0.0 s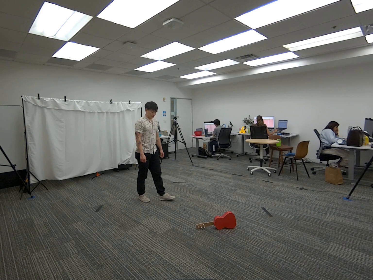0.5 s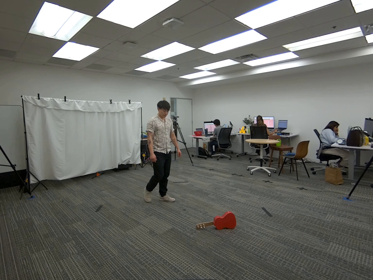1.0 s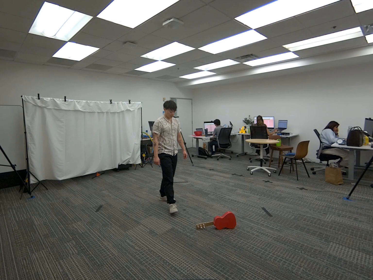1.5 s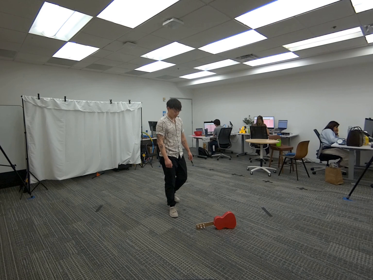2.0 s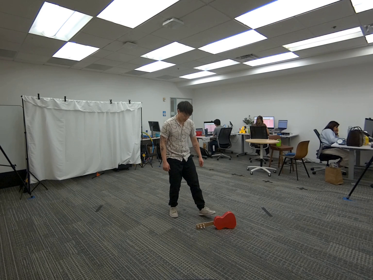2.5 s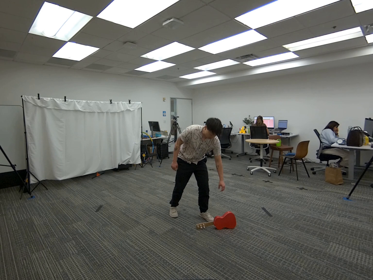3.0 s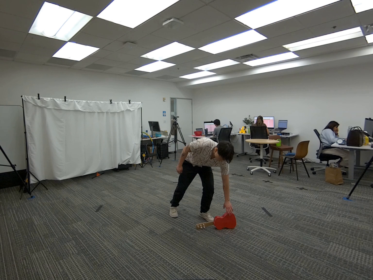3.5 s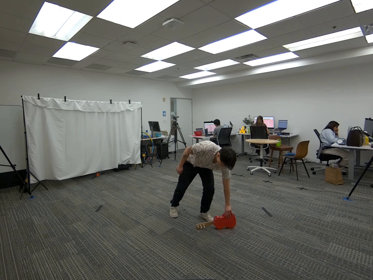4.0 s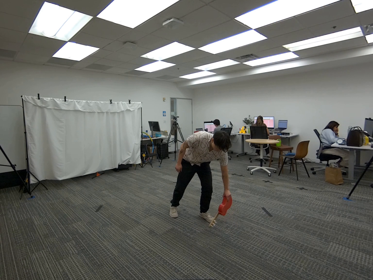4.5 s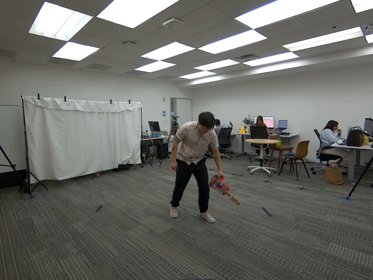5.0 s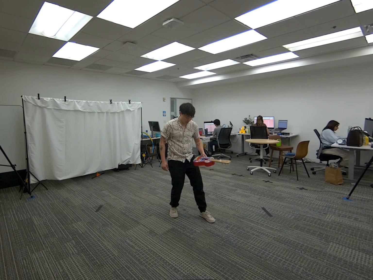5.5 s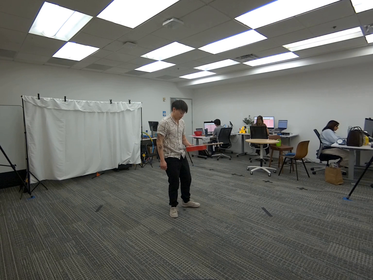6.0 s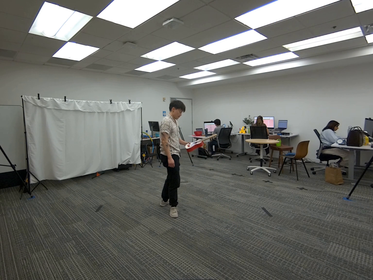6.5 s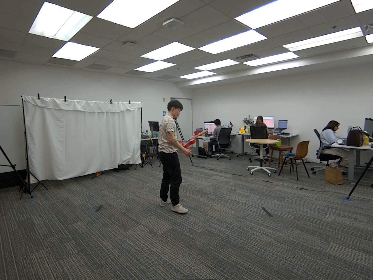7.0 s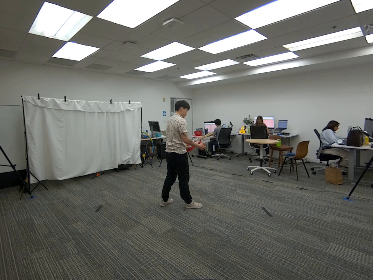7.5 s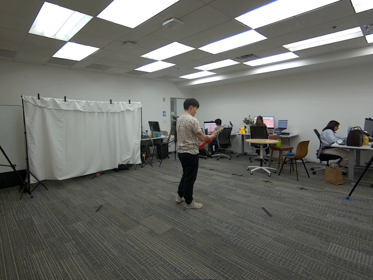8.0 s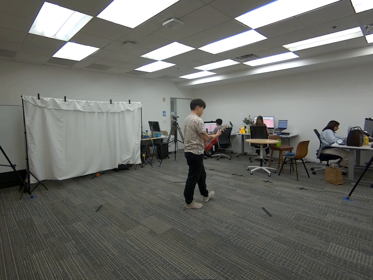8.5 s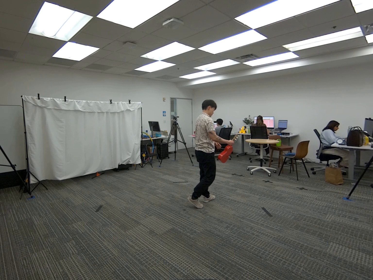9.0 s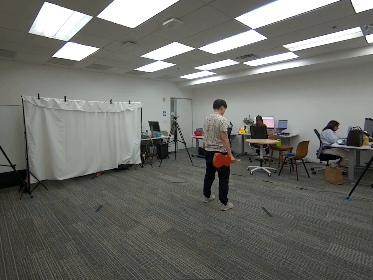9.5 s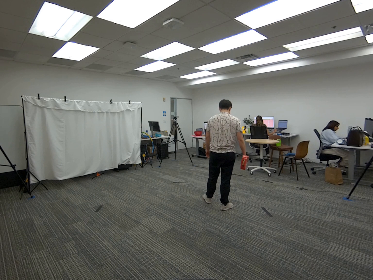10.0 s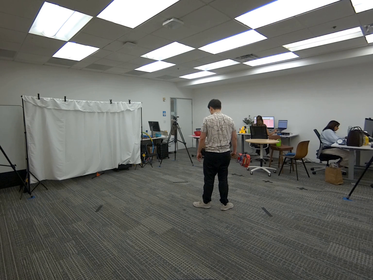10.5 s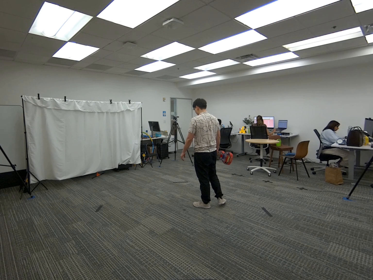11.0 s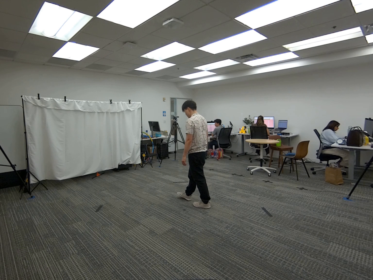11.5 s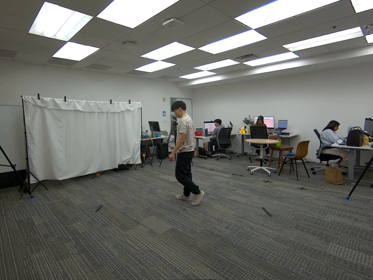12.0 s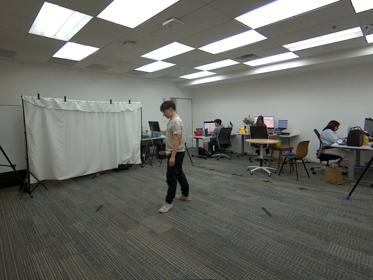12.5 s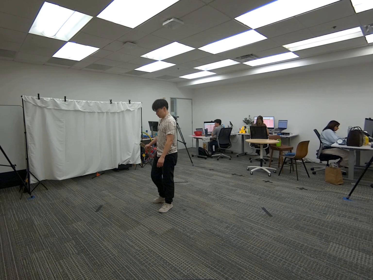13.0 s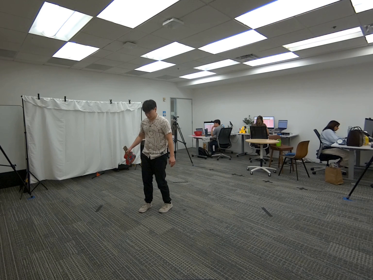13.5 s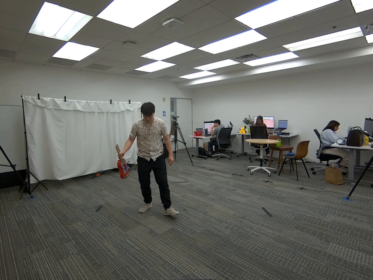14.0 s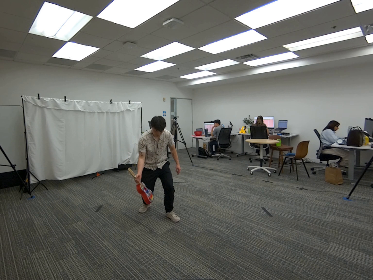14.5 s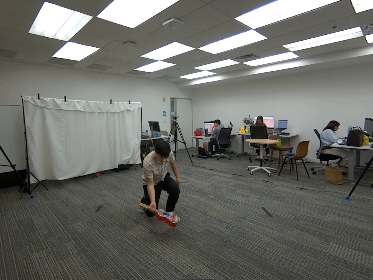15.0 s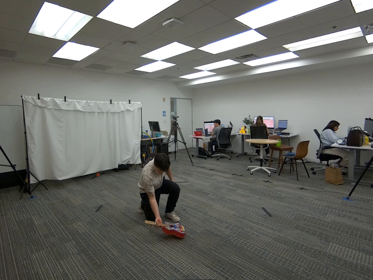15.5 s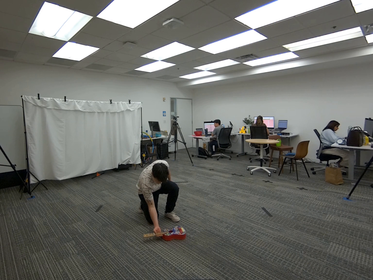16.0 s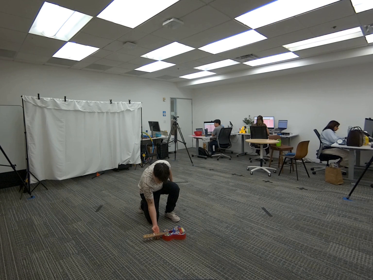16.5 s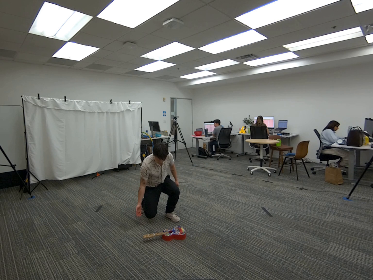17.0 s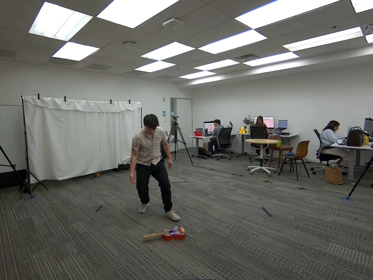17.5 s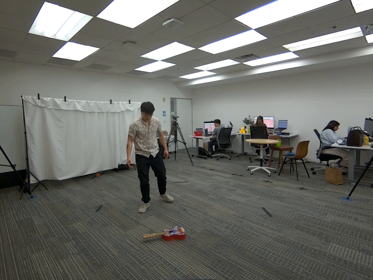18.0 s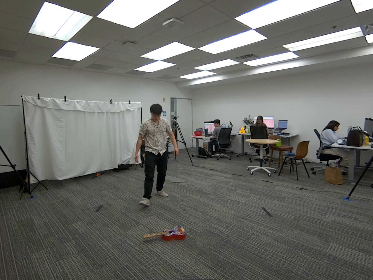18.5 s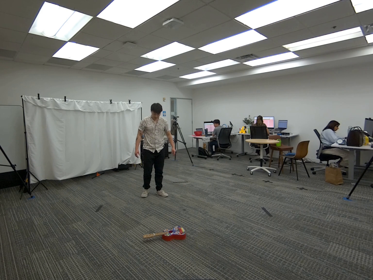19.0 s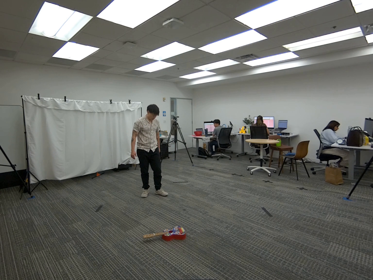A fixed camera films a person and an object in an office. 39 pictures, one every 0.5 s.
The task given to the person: walk over to the guitar on the ground and pick up using left hand. Pass the guitar to your right hand while walking around the bounding area. Place the guitar down with right hand.
